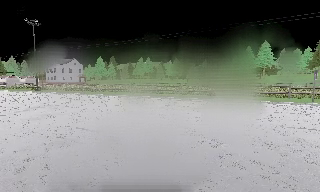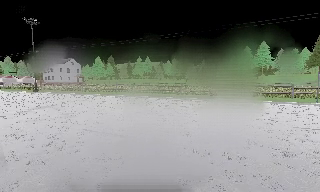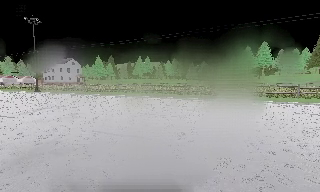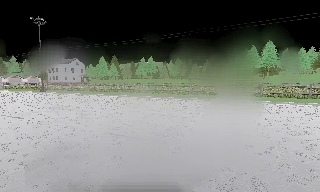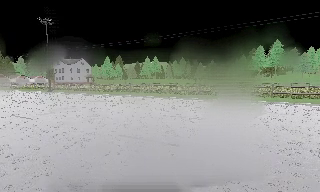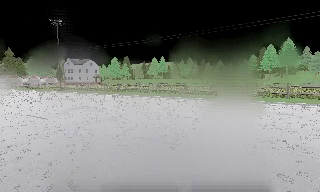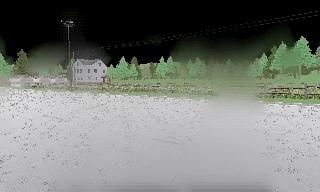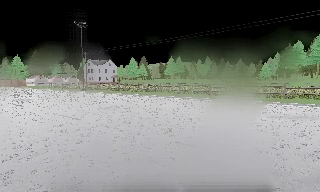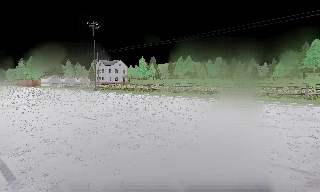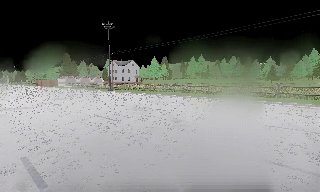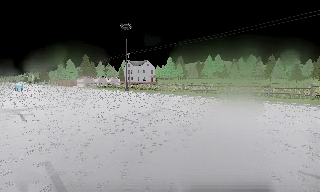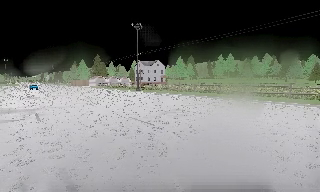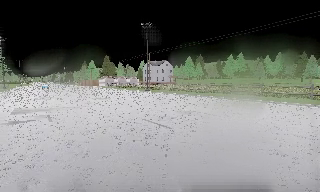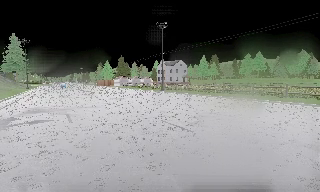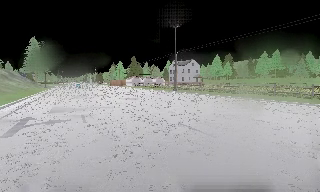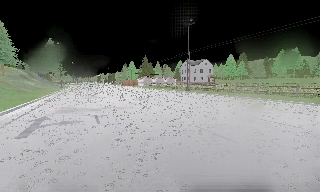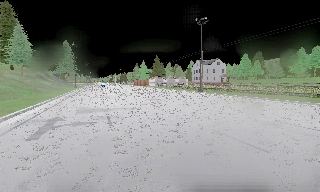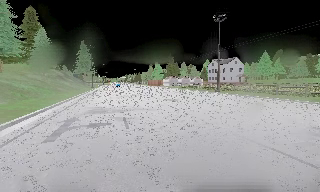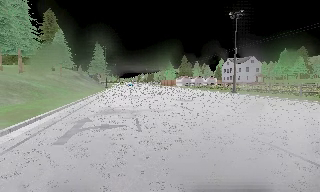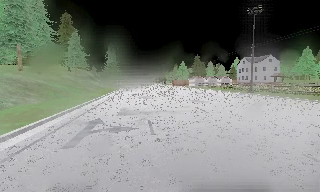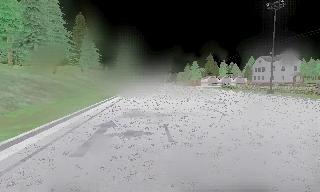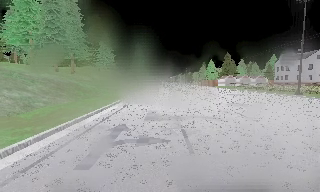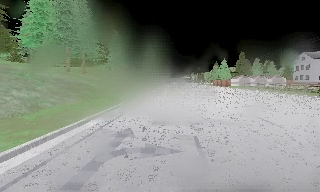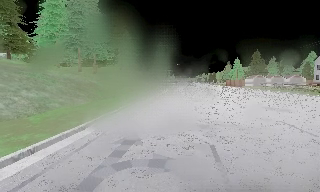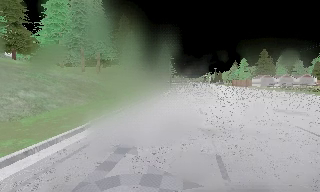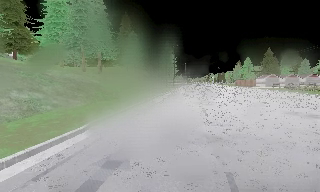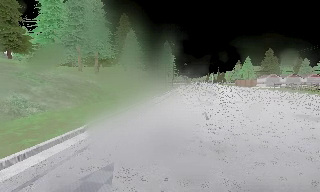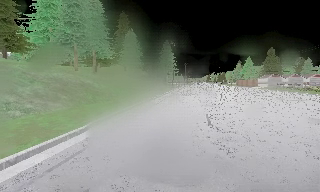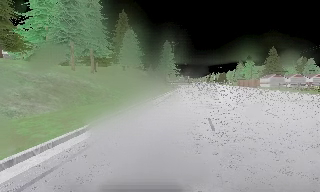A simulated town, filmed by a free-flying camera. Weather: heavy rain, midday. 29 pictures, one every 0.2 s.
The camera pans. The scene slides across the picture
to the right.
The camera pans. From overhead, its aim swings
counterclockwise.
0.0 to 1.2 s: The camera travels to its left and forward, about 3 m, so close, fixed things drift to the right.
1.2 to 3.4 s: The scene slides to the right, as the camera pans about 45 degrees to its left. It travels forward and to its left, about 6 m.
3.4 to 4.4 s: The camera pans to its left, which is counterclockwise from overhead, by about 20 degrees. It travels forward, about 3 m, so what stands in front looms larger. It gains speed.
4.4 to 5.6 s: The camera travels forward, about 4.5 m, so what stands in front looms larger.
The film runs forward here.
